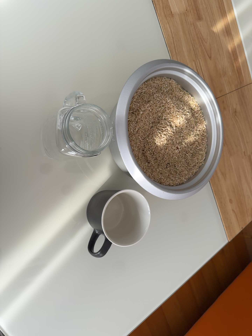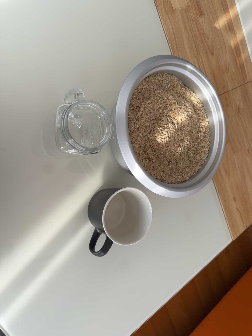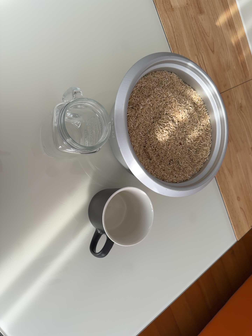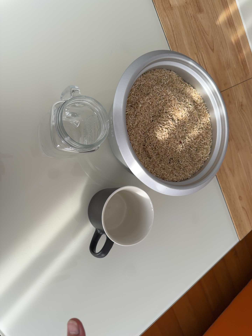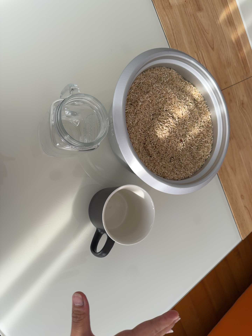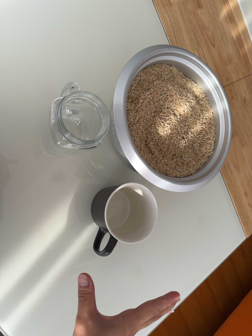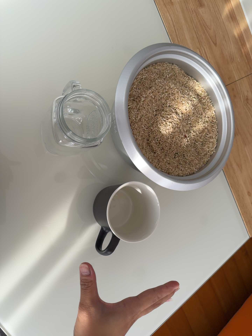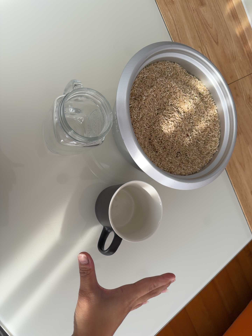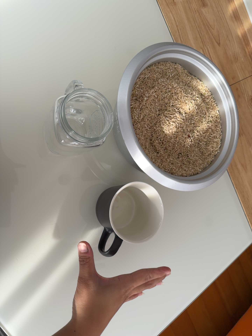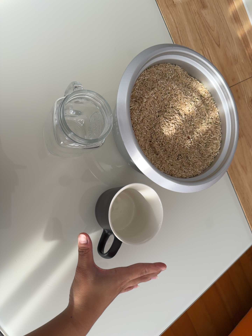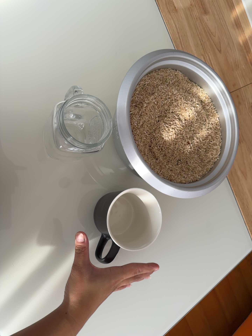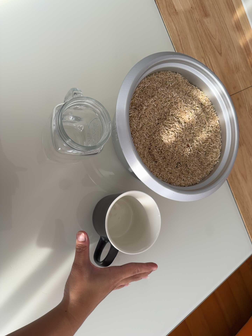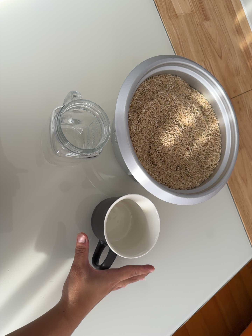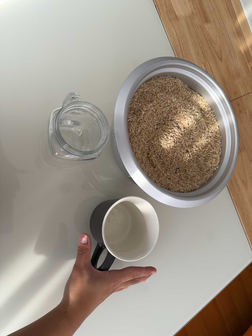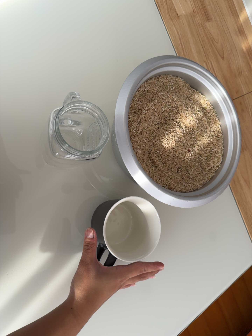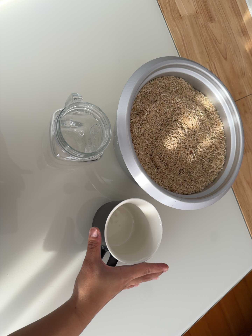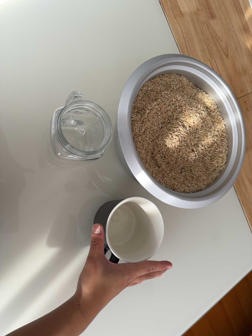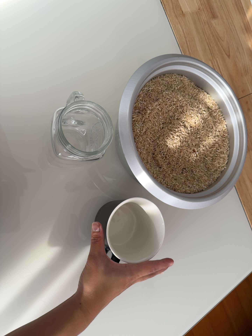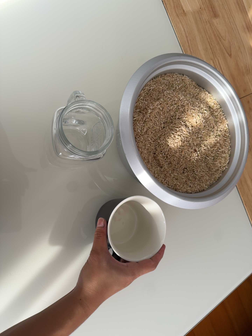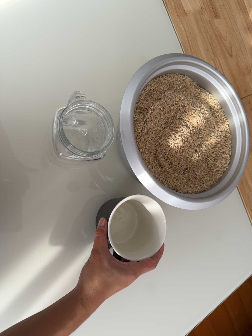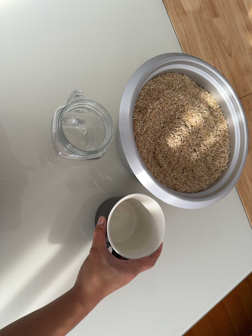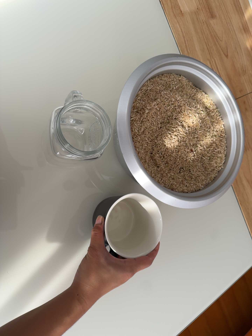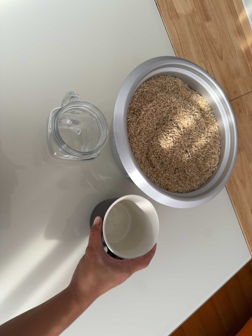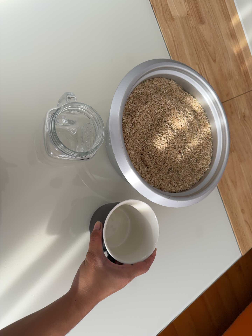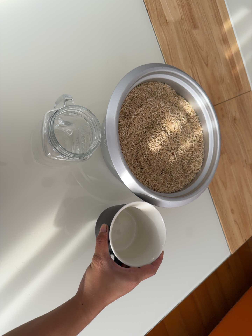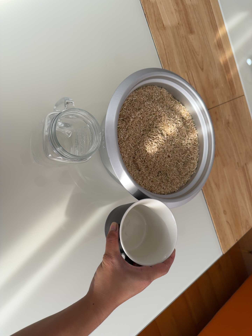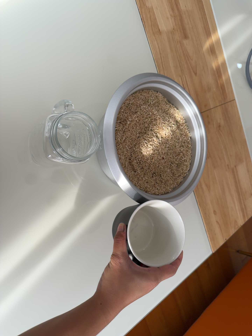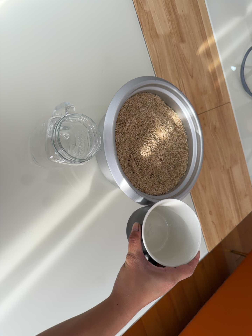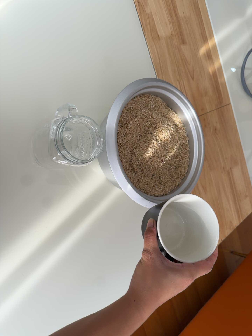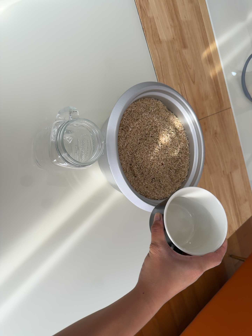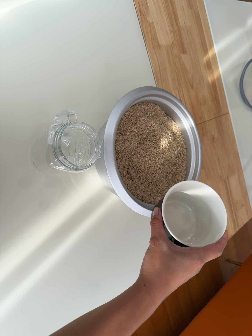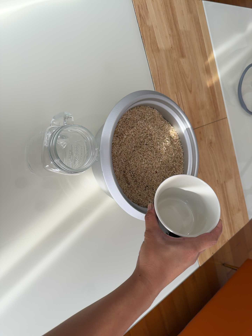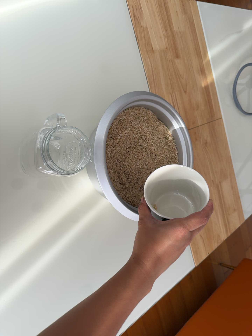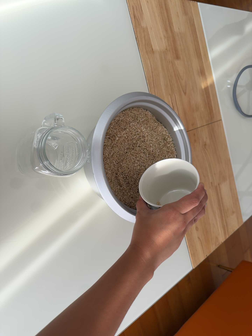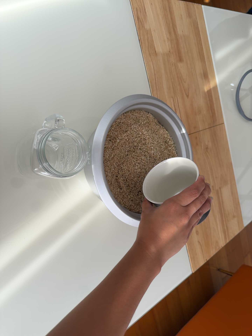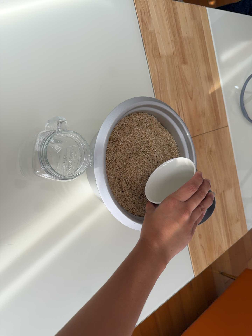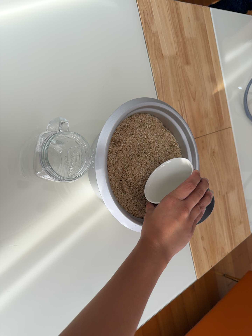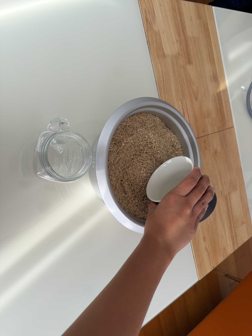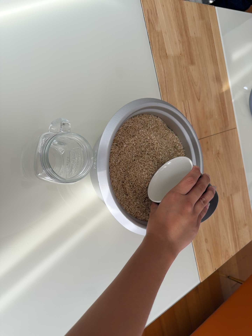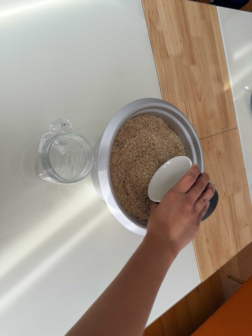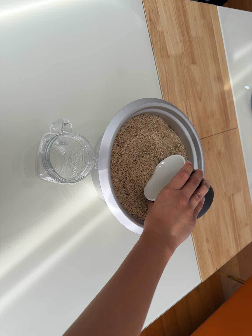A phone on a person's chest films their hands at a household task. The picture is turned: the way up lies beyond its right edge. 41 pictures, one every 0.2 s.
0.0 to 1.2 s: The camera shifts only a little, or ends up much as it began.
1.2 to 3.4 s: The camera shifts only a little, or ends up much as it began.
3.4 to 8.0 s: The camera rolls about its line of sight by about 10 degrees, and the scene rotates clockwise.
The film runs forward here.
